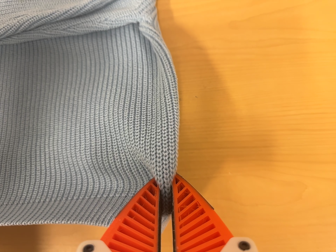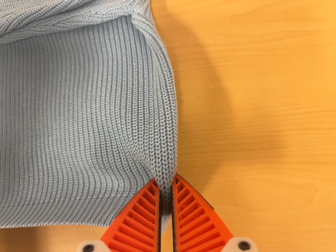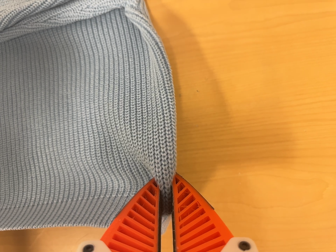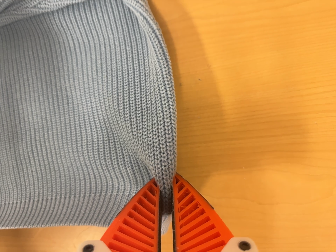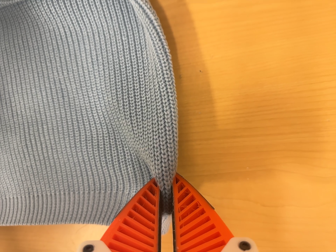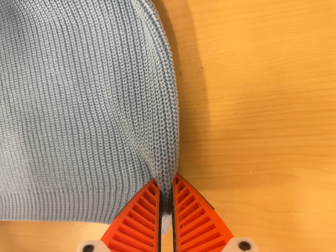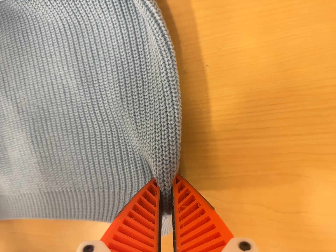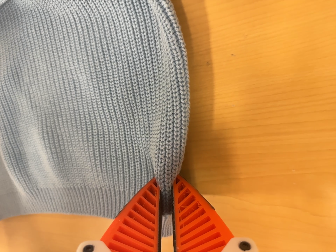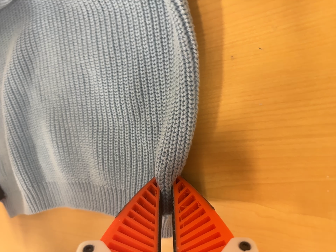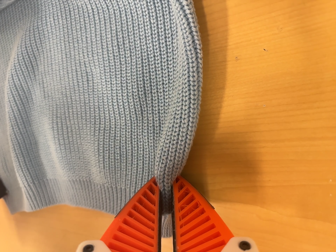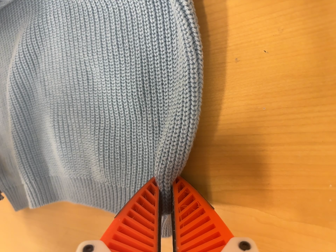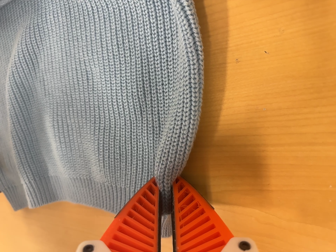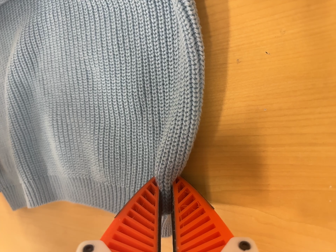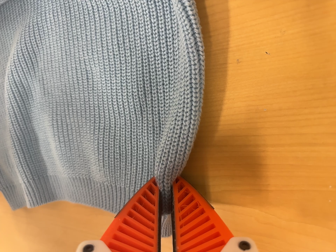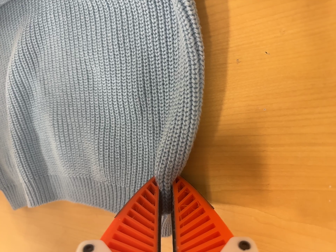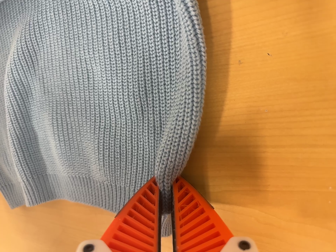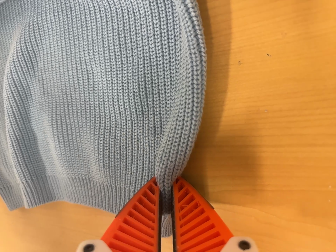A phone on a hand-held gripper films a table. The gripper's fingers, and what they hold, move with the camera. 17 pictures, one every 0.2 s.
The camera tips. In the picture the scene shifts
upward.
0.0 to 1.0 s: The camera pans to its left by about 10 degrees. It travels forward, to its right and toward the top of its view, about 9 cm, so what stands in front looms larger. Its aim tips toward the bottom of its view by about 15 degrees, and the scene shifts upward.
1.0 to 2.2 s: The scene slides to the right, as the camera pans about 10 degrees to its left.
2.2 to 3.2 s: The camera keeps its place and its aim.
The film runs backward here.
